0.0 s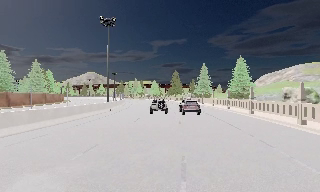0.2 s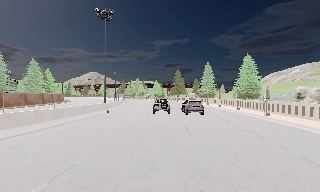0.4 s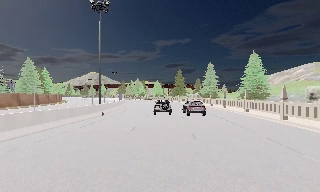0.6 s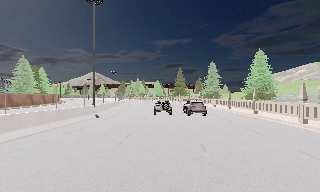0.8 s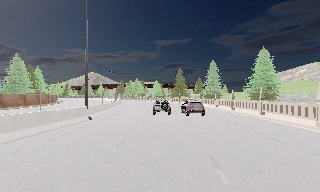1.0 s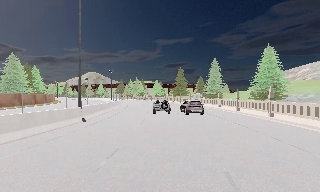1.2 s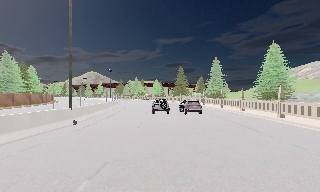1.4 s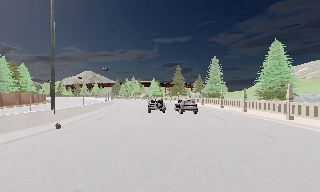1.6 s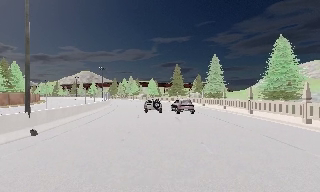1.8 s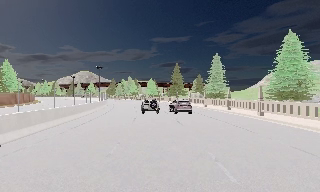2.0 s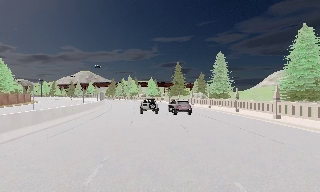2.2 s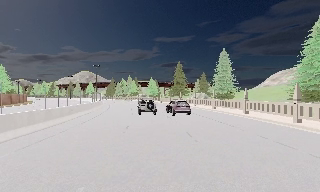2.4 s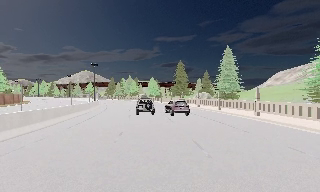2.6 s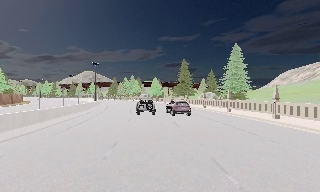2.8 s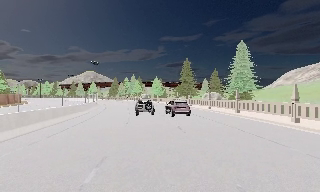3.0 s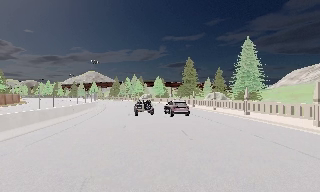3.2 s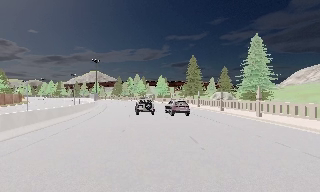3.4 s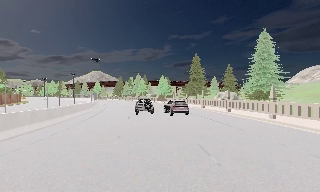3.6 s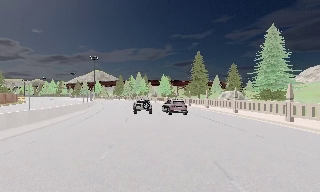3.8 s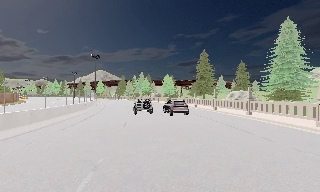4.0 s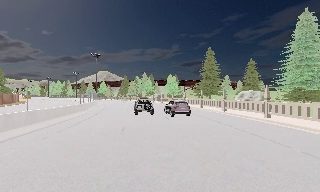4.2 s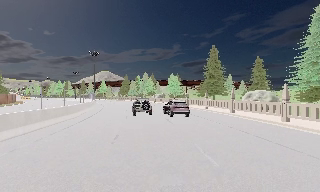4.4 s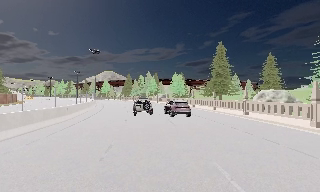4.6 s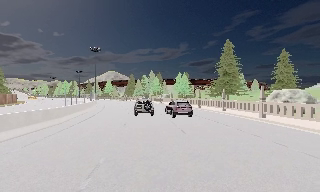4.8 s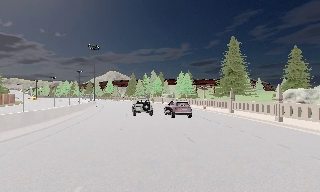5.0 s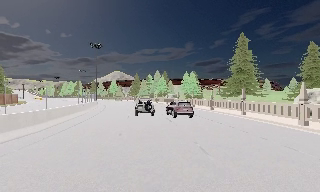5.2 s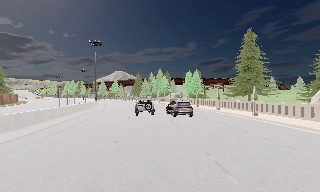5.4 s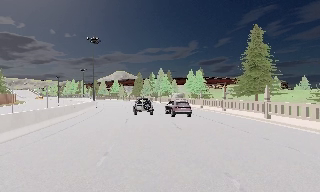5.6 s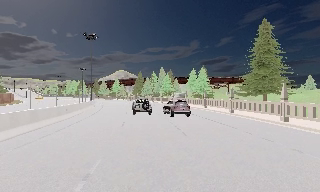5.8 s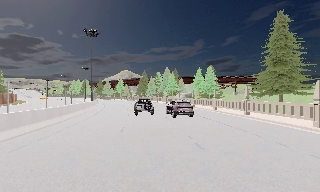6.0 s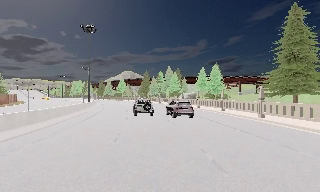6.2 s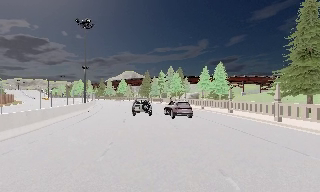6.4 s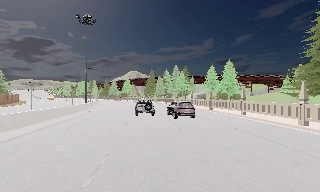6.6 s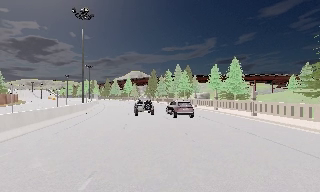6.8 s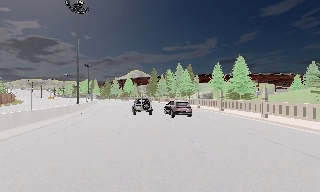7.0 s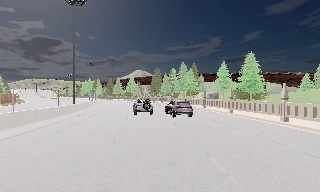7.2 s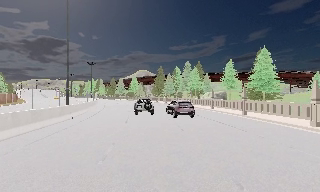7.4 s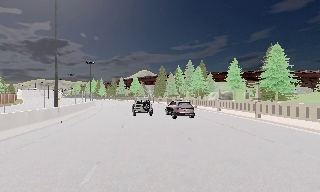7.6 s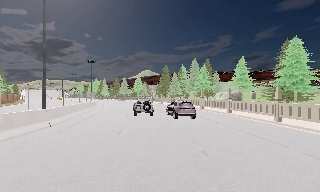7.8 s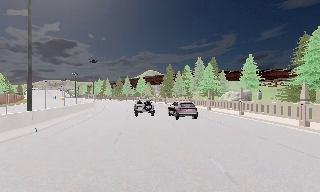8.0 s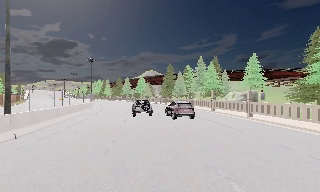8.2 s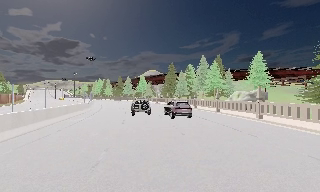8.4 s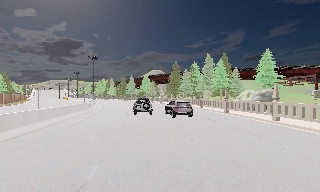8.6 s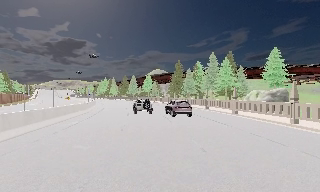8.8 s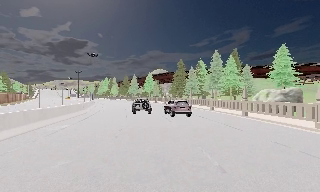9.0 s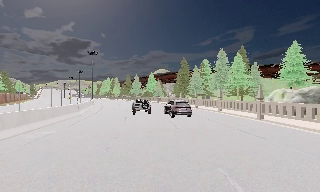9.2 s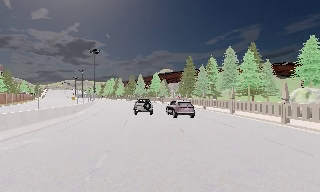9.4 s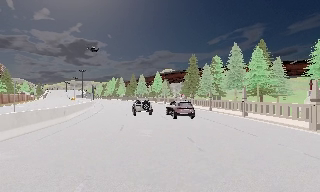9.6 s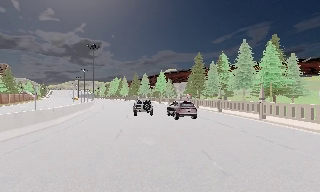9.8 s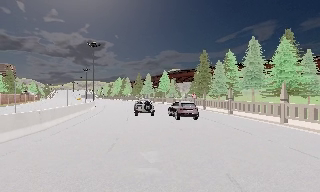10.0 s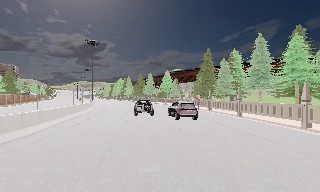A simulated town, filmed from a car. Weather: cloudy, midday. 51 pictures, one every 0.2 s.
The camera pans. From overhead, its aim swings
counterclockwise.
The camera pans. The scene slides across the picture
to the right.
0.0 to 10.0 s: The camera swings to its left by about 30 degrees, and the scene slides to the right. It travels forward, about 80 m.
The film runs forward here.
